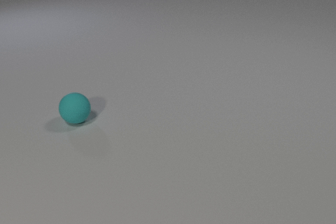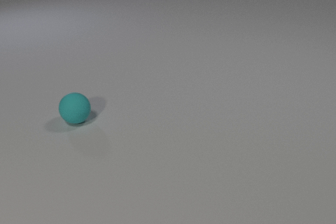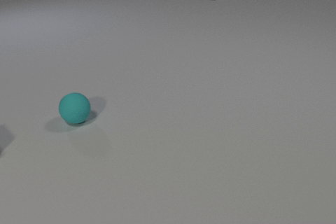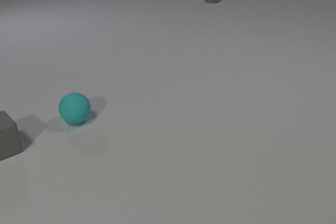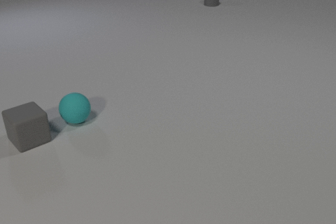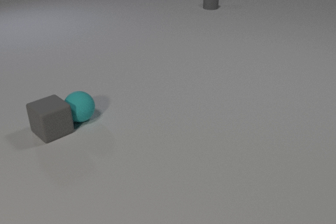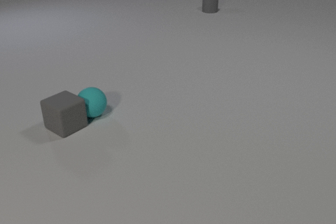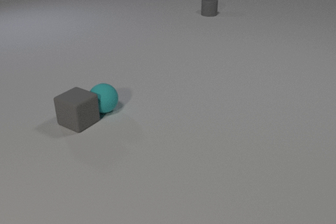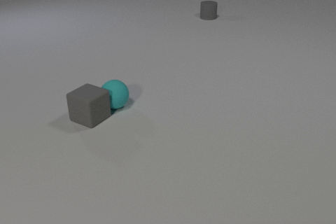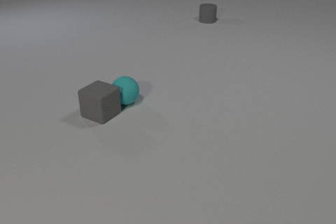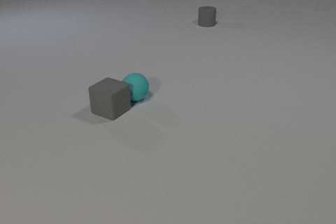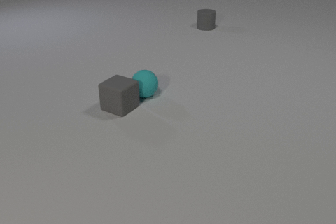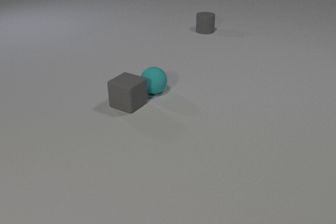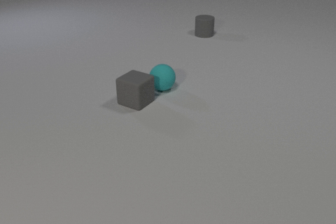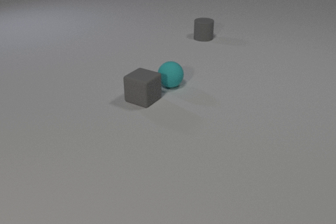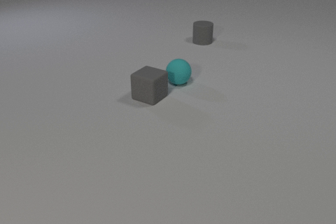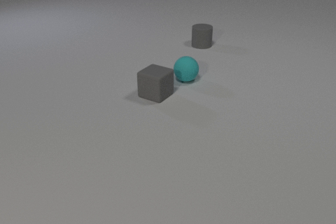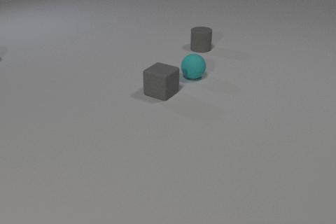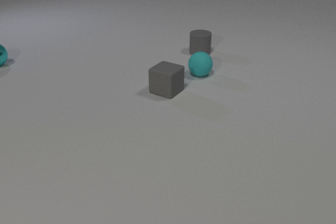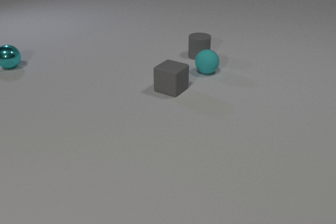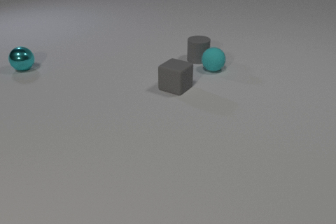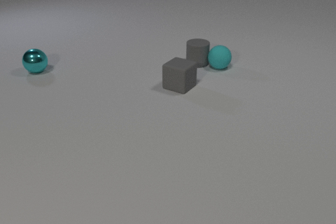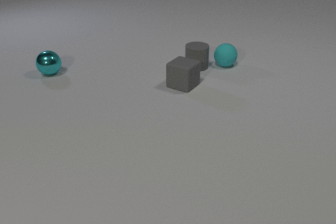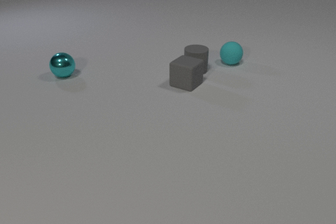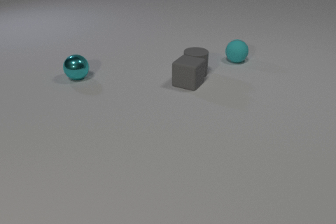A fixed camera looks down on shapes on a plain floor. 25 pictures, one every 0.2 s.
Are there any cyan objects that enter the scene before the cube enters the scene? no.
What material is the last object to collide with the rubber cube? rubber.
What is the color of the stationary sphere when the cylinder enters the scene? cyan.
0.0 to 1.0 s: The gray rubber cube comes in at the left edge, slides to the right. The gray rubber cylinder comes in at the top edge, slides toward the camera. The gray rubber cube and the cyan rubber sphere collide.
1.0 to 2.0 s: The gray rubber cube slides to the right and away from the camera. The cyan rubber sphere rolls to the right and away from the camera. The gray rubber cylinder slides toward the camera.
2.0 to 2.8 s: The gray rubber cube slides to the right and away from the camera. The cyan rubber sphere rolls to the right and away from the camera. The gray rubber cylinder slides toward the camera.
2.8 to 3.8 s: The gray rubber cube slides to the right and away from the camera. The cyan rubber sphere rolls to the right and away from the camera. The gray rubber cylinder slides toward the camera. The cyan metal sphere comes in at the left edge, rolls to the right and toward the camera.
3.8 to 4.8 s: The gray rubber cube slides to the right and away from the camera. The cyan rubber sphere rolls away from the camera and to the right. The gray rubber cylinder slides toward the camera. The cyan metal sphere rolls to the right and toward the camera. The cyan rubber sphere and the gray rubber cylinder collide. The gray rubber cube and the gray rubber cylinder collide.
